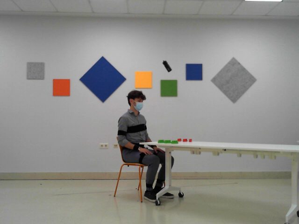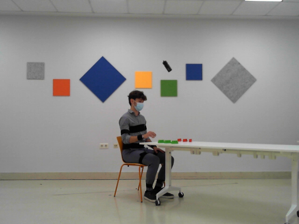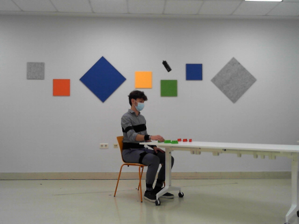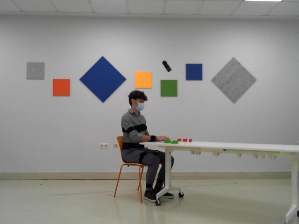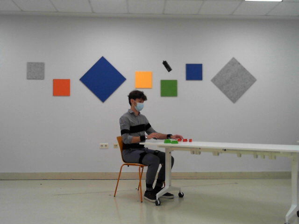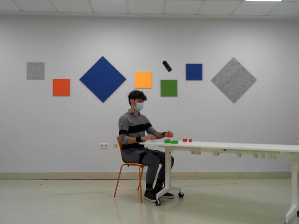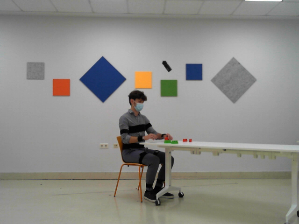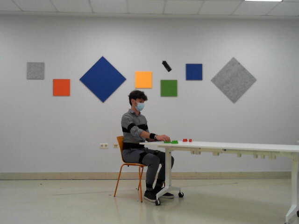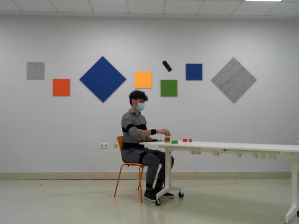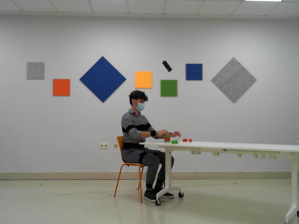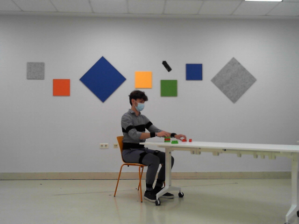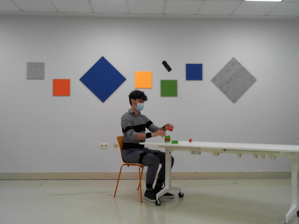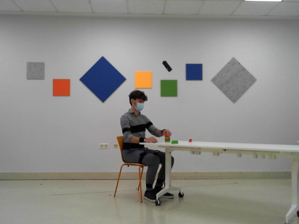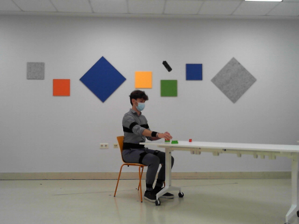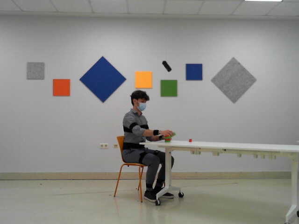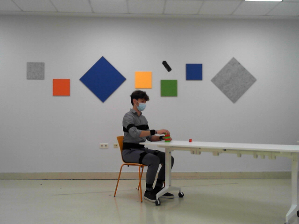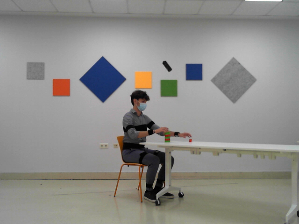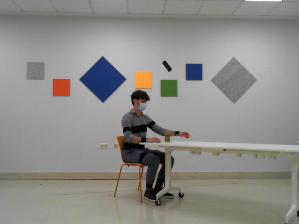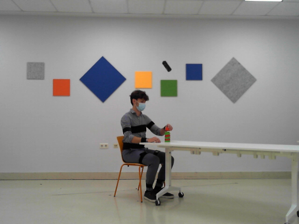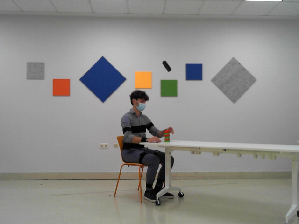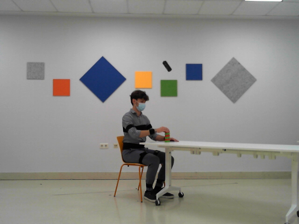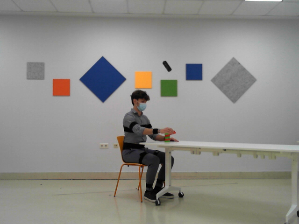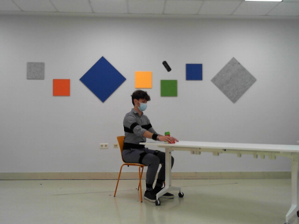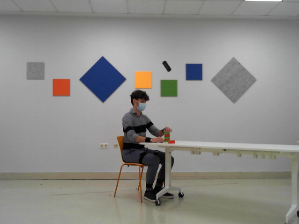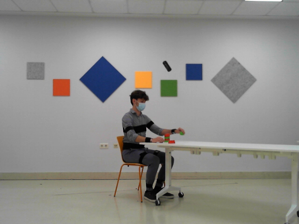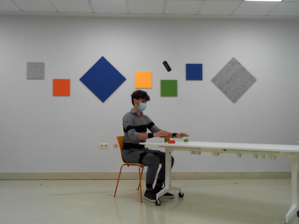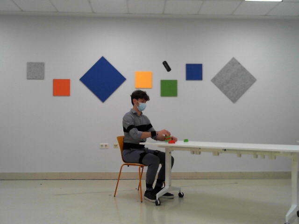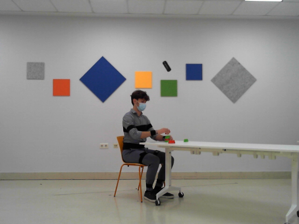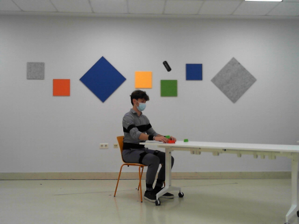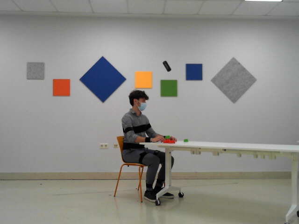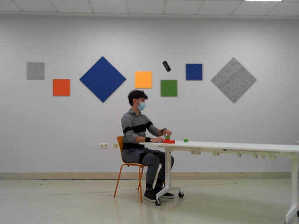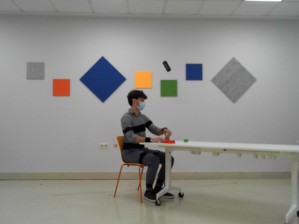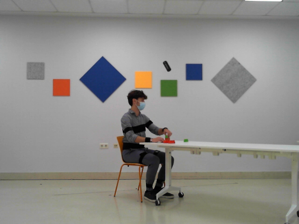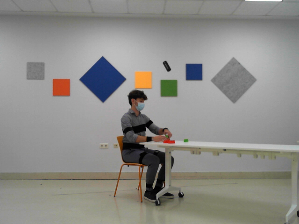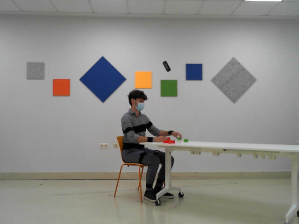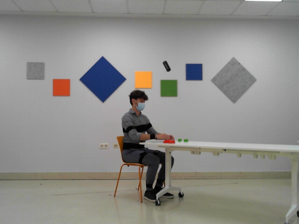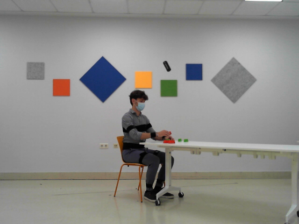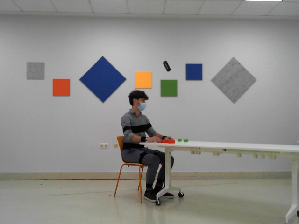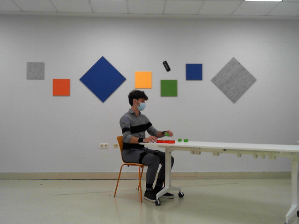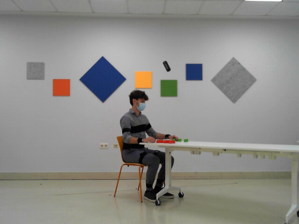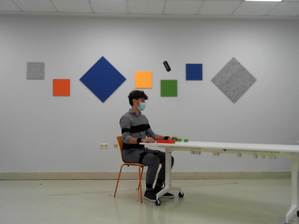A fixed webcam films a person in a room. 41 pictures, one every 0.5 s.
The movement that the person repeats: Assemble and disassemble a 6-piece LEGO tower.
